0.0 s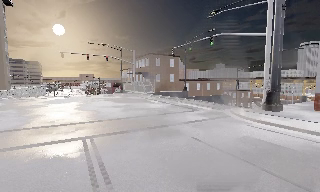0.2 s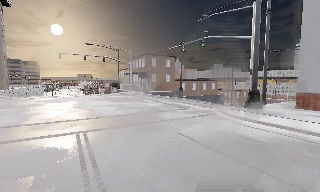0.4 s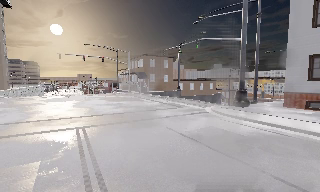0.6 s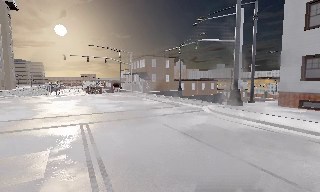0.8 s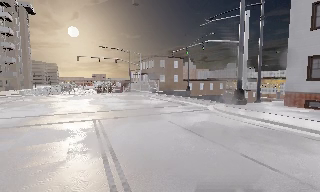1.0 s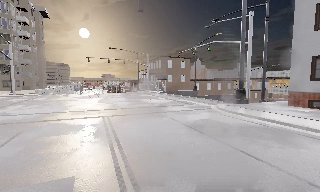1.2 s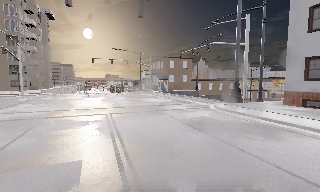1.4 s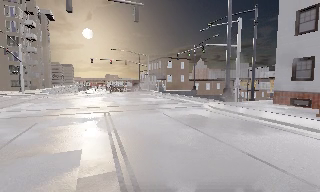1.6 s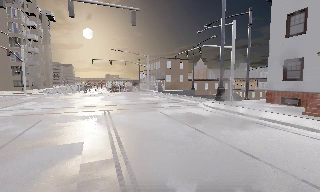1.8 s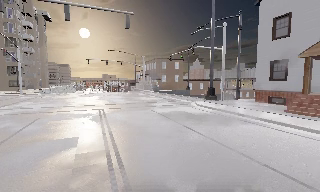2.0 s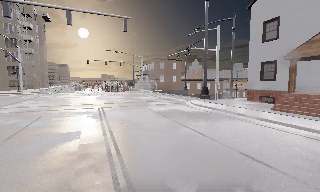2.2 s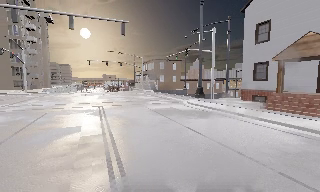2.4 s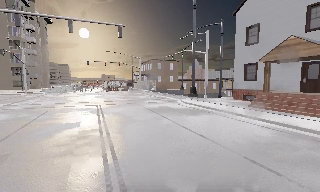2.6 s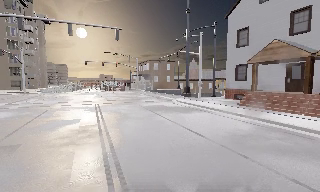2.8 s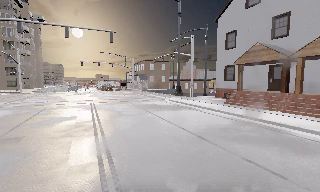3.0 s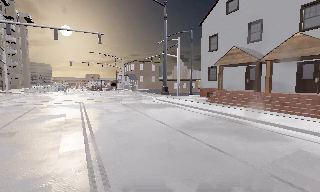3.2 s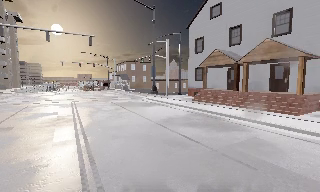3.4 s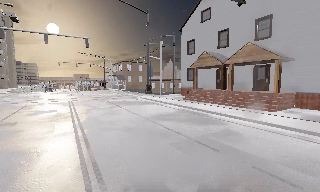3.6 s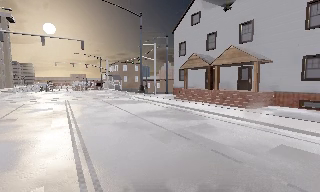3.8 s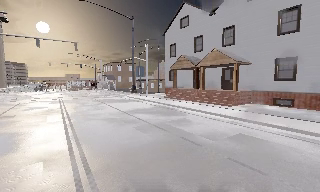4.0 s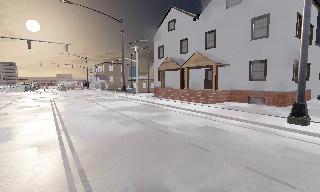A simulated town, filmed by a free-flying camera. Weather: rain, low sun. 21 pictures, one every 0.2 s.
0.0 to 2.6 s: The camera travels backward and to its right, about 10 m, so what stands in front gets smaller.
2.6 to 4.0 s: The camera pans to its right, which is clockwise from overhead, by about 10 degrees. It travels backward and to its right, about 8 m, so what stands in front gets smaller.
The film runs forward here.
